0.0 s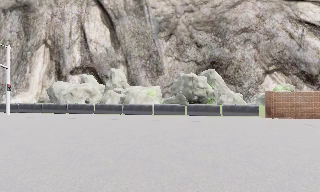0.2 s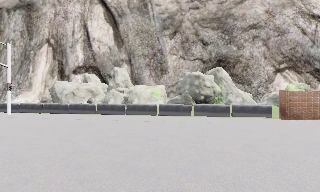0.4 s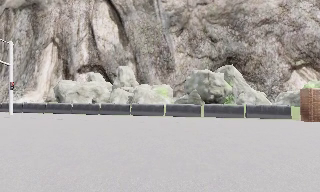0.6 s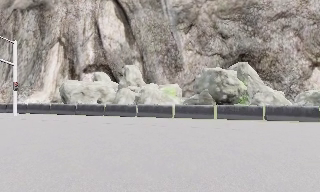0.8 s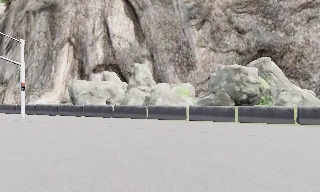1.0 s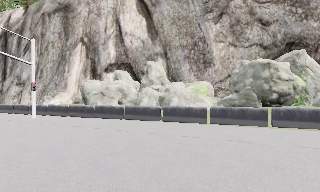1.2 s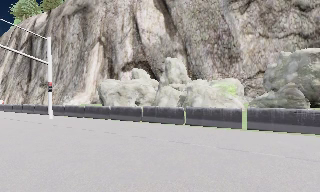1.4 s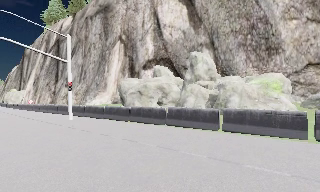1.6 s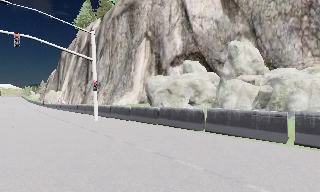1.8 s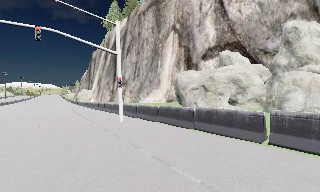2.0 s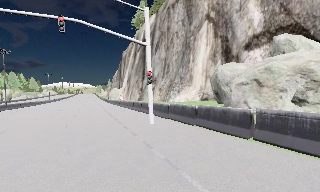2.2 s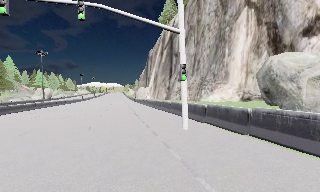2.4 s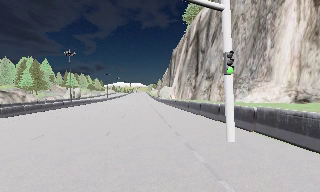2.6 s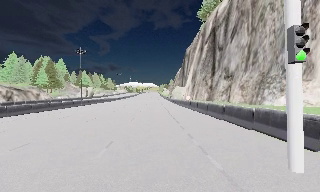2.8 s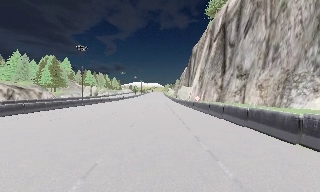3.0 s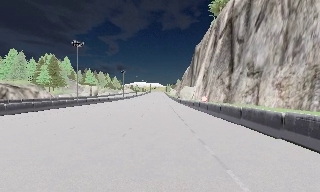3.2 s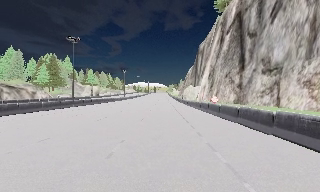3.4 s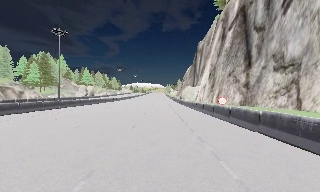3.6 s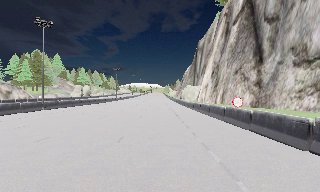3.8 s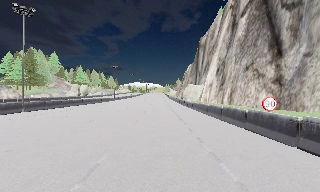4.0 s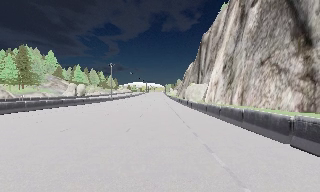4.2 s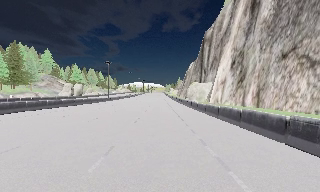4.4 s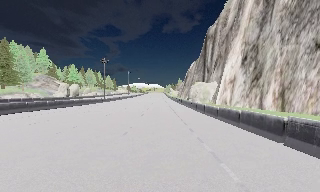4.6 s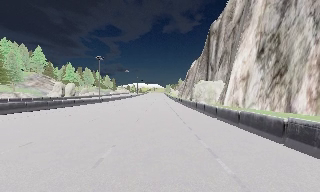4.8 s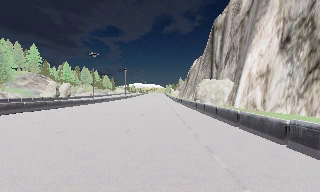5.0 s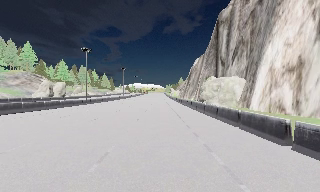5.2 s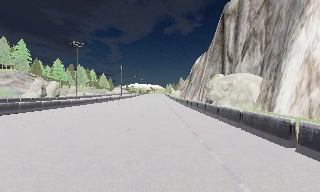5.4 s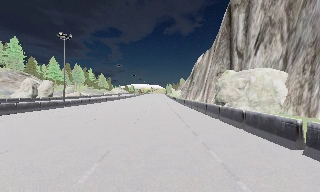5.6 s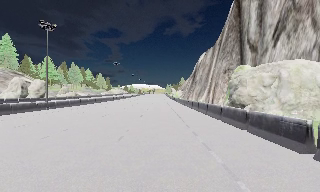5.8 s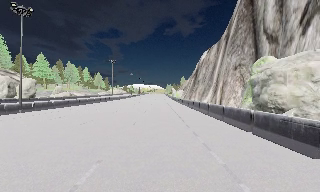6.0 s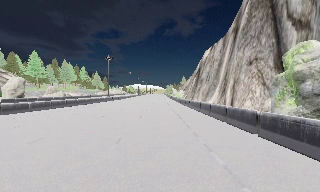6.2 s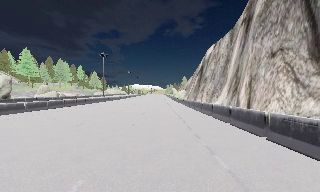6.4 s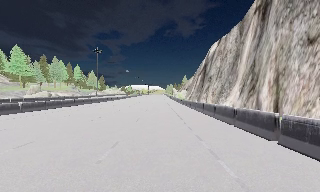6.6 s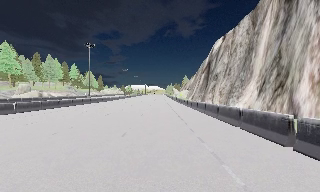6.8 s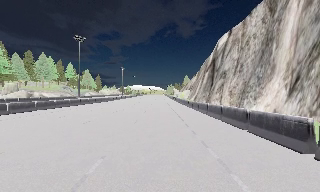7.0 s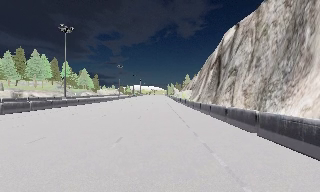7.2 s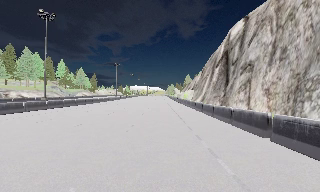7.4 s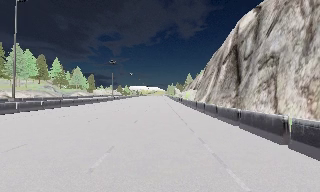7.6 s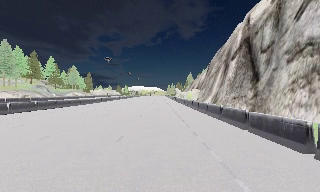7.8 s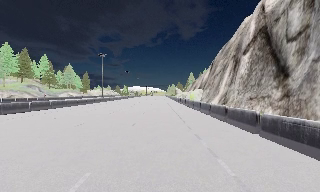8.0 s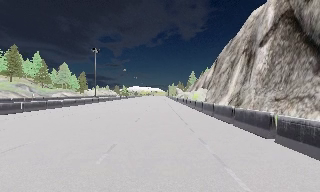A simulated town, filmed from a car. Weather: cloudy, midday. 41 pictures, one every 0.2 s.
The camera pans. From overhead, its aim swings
counterclockwise.
The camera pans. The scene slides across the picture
to the right.
0.0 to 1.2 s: The scene slides to the right, as the camera pans about 20 degrees to its left. It travels forward, about 8 m, so what stands in front looms larger. It gains speed.
1.2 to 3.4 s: The camera pans to its left, which is counterclockwise from overhead, by about 60 degrees. It travels forward, about 25 m.
3.4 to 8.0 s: The camera travels forward, about 90 m, so what stands in front looms larger.
The film runs forward here.
